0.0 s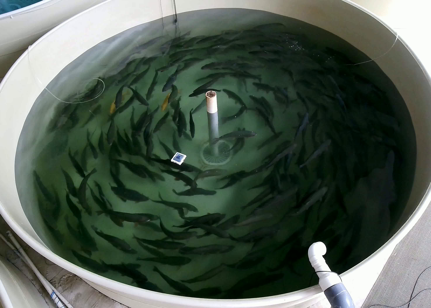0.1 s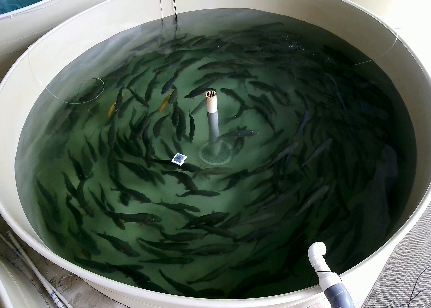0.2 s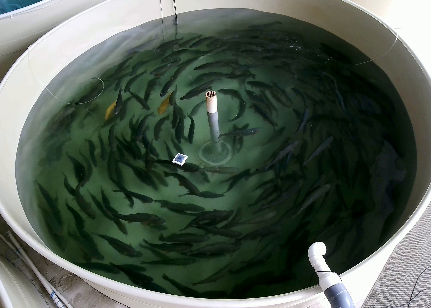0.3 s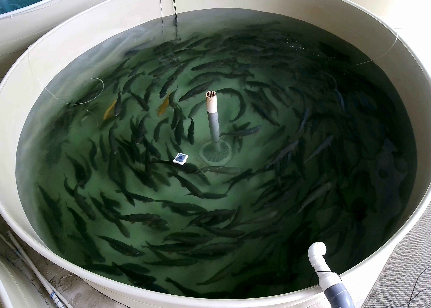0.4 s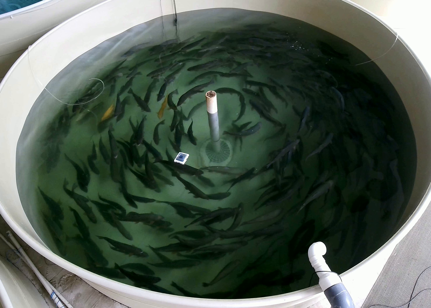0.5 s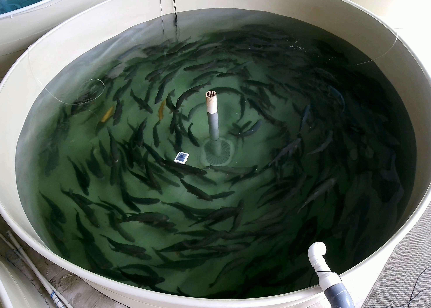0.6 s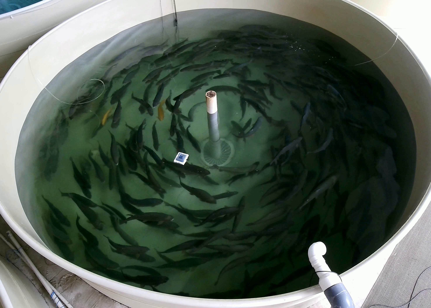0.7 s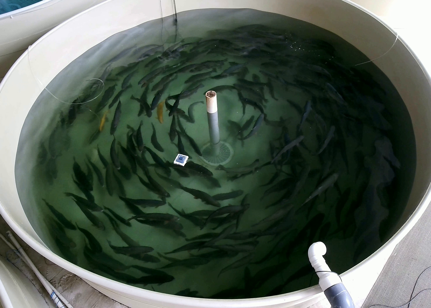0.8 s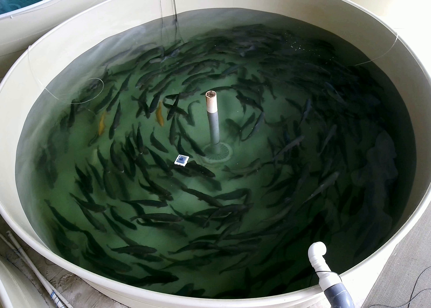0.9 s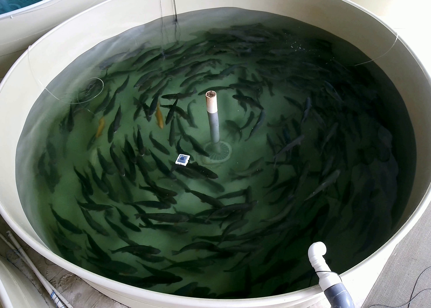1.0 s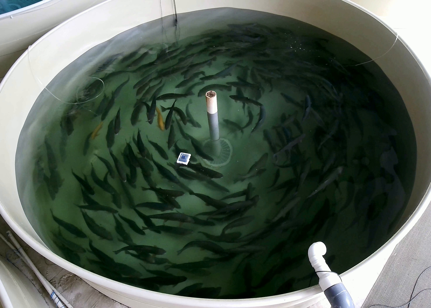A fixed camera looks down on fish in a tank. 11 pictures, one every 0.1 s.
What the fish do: Normal cruising.
